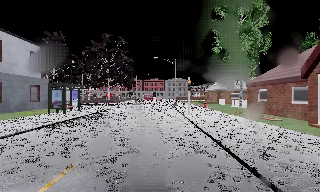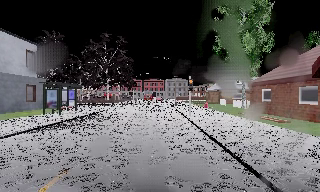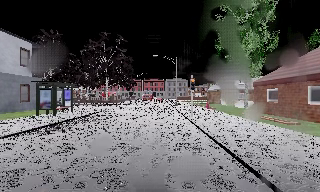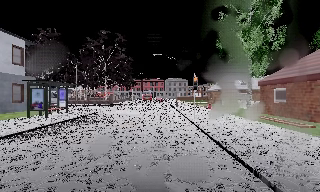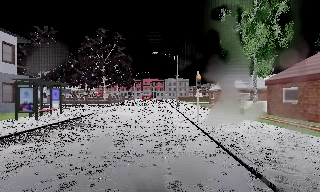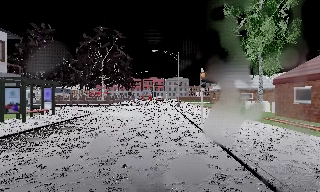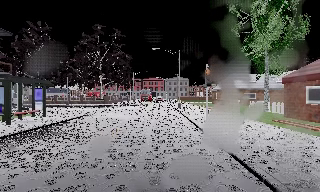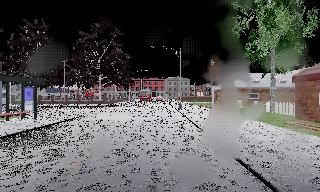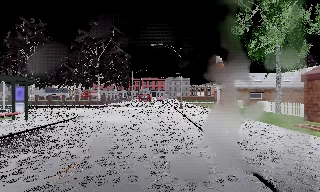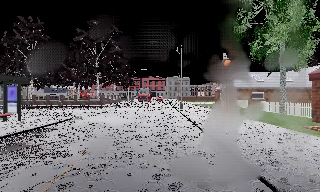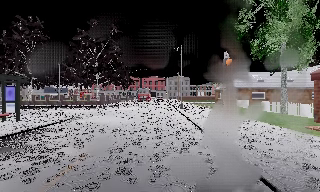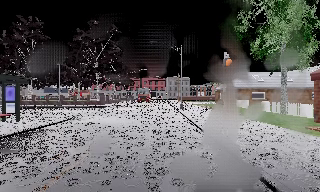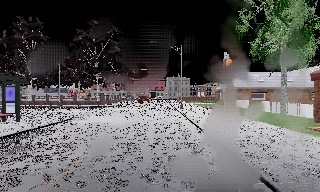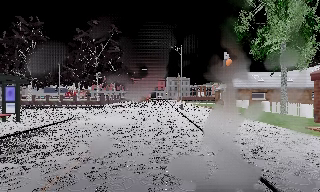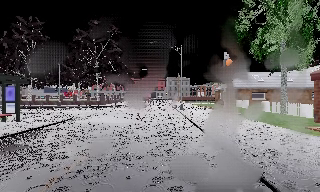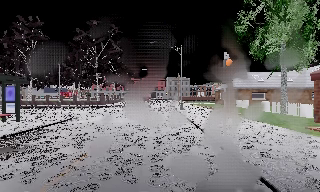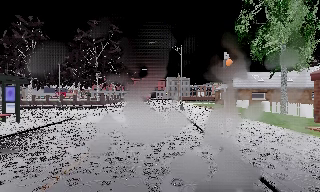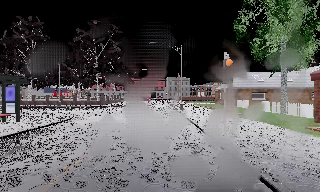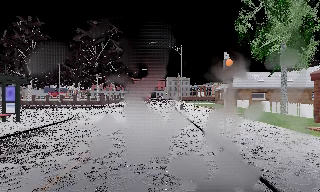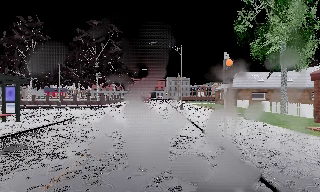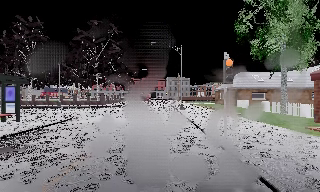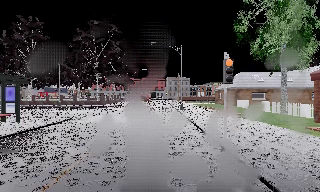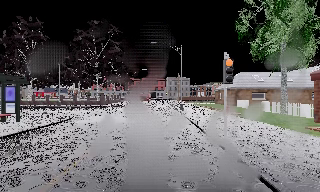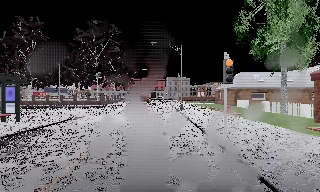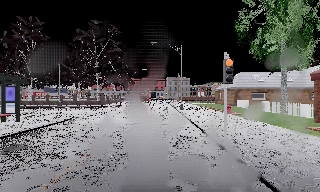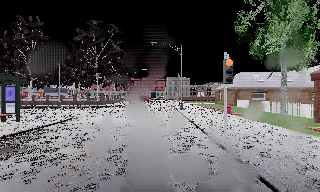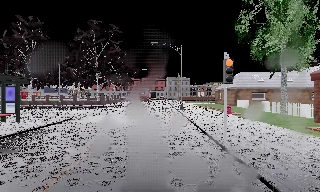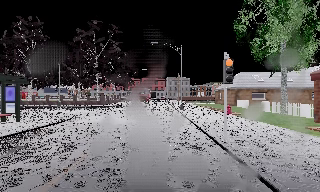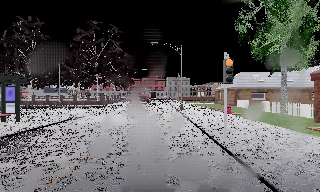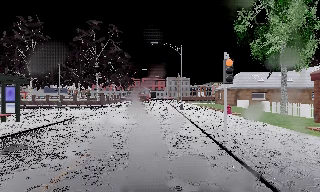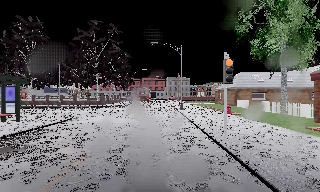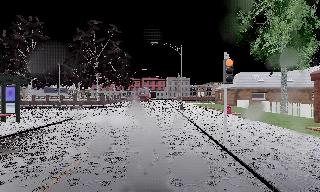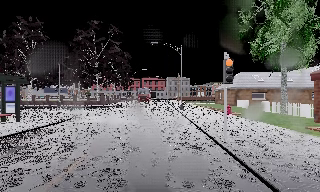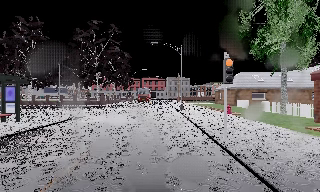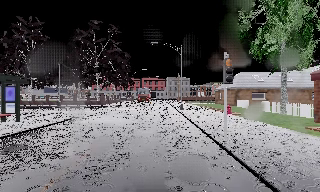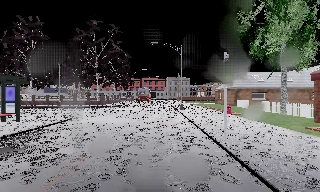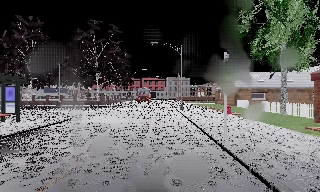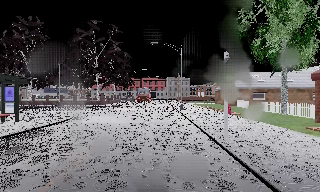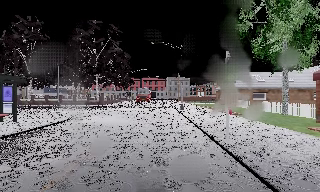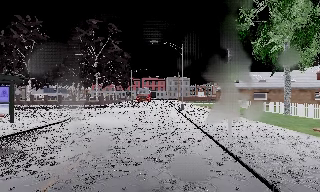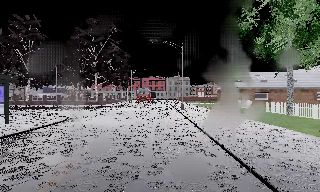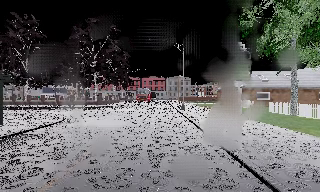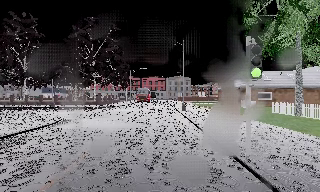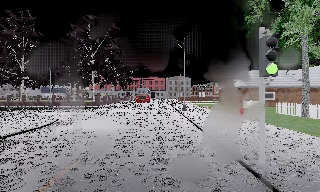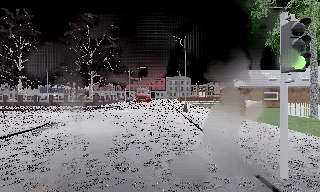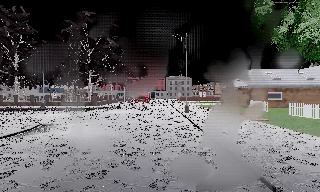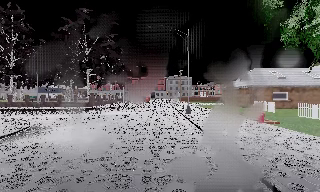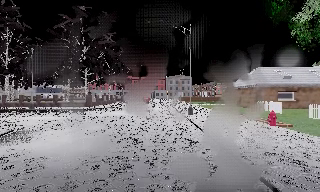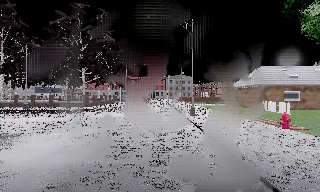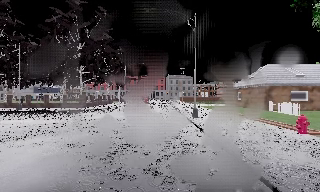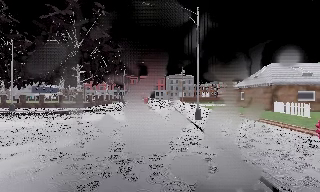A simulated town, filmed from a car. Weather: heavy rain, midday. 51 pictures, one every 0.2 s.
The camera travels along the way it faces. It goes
forward.
0.0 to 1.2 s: The camera travels forward, about 5 m, so what stands in front looms larger.
1.2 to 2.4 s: The camera travels forward, about 2 m, so what stands in front looms larger. It loses speed.
2.4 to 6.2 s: The camera keeps its place and its aim.
6.2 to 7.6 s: The camera shifts only a little, or ends up much as it began.
7.6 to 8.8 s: The camera travels forward, about 2.5 m, so what stands in front looms larger. It gains speed.
8.8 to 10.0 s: The camera travels forward, about 5 m, so what stands in front looms larger.
The film runs forward here.
